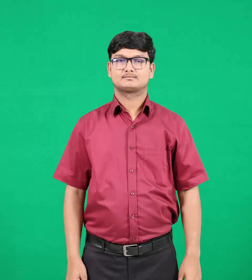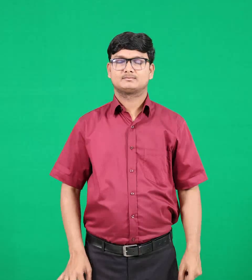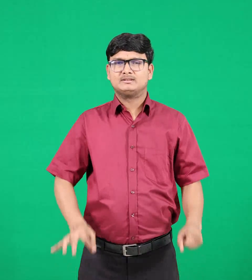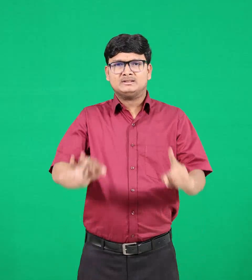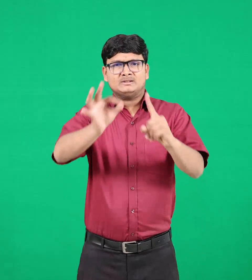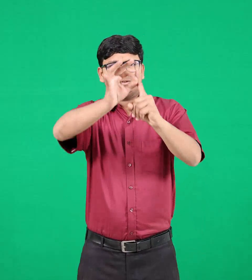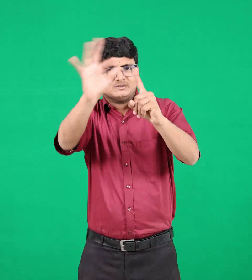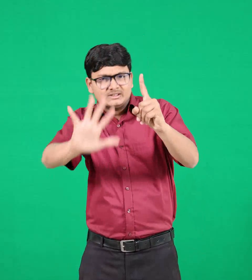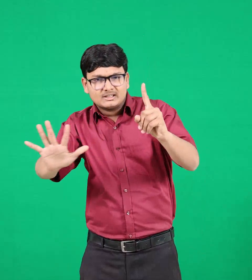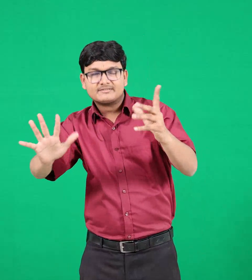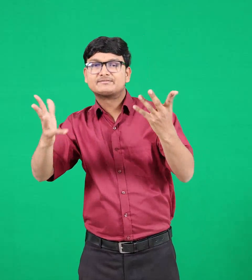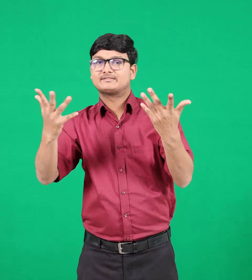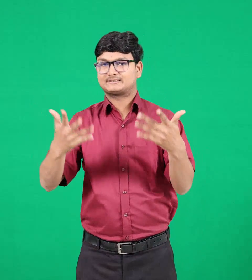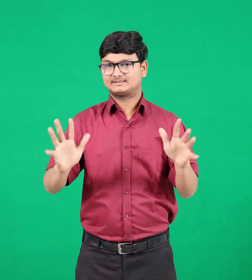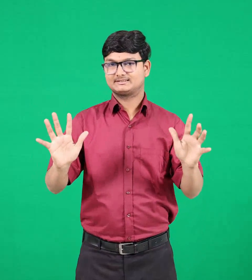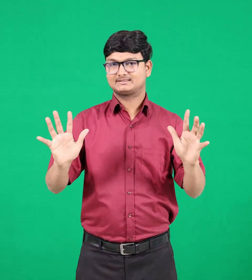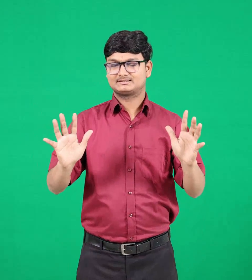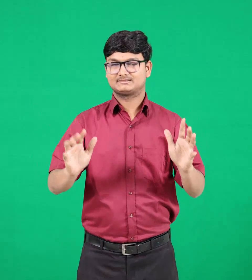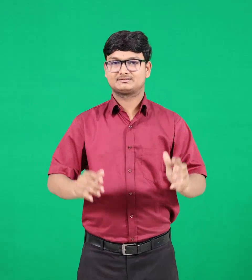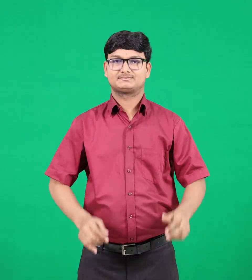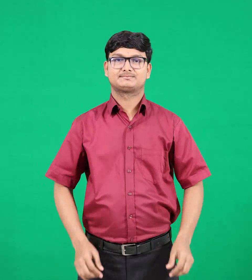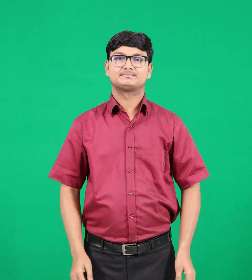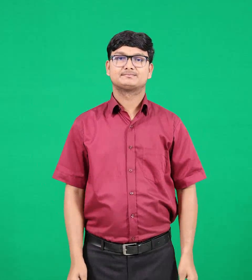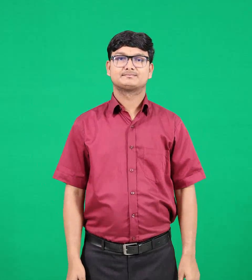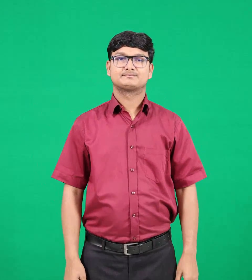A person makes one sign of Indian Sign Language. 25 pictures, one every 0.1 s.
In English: caused
